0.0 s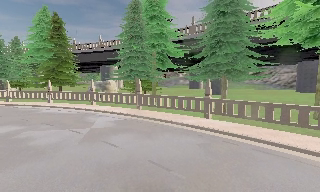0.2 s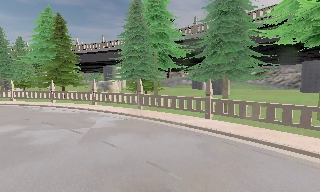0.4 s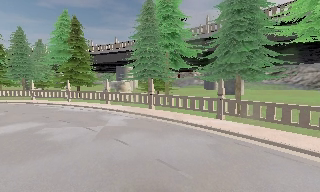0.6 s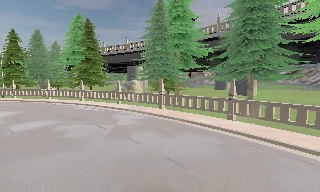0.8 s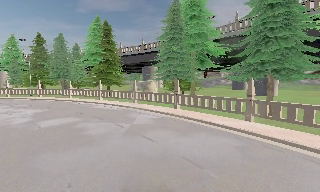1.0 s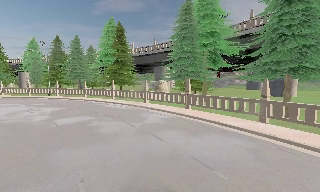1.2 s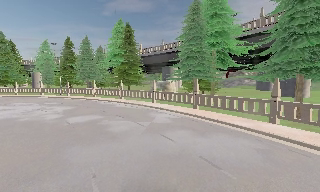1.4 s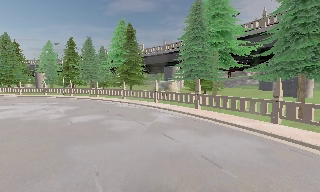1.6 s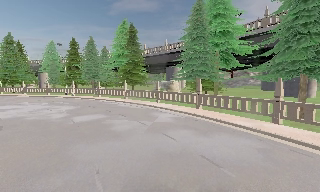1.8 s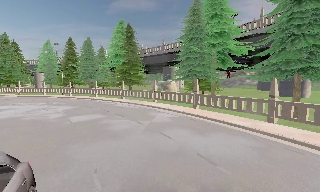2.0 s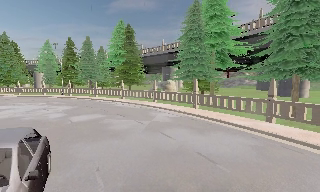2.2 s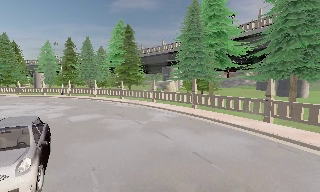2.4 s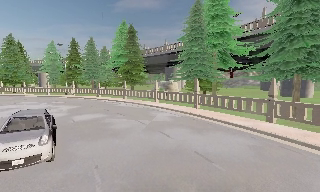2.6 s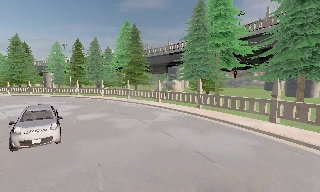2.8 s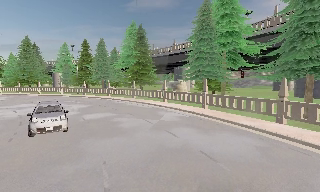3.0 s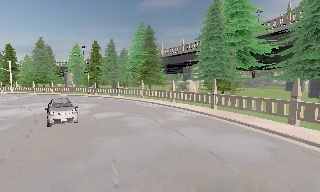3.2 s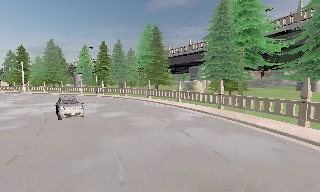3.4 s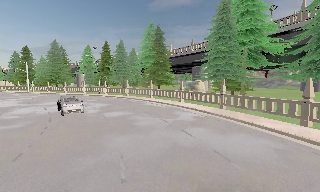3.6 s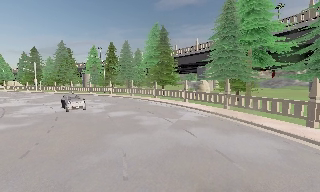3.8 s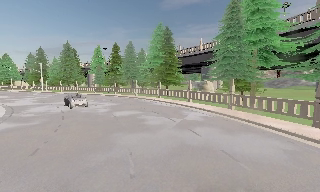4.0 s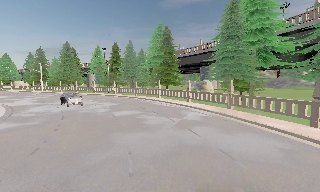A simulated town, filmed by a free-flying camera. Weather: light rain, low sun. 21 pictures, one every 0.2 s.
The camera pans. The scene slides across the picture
to the right.
The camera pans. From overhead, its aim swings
counterclockwise.
0.0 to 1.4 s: The scene slides to the right, as the camera pans about 20 degrees to its left. It travels backward, about 0.5 m, so what stands in front gets smaller.
1.4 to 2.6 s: The camera shifts only a little, or ends up much as it began.
2.6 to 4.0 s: The camera swings to its left by about 10 degrees, and the scene slides to the right. It travels backward, about 0.5 m, so what stands in front gets smaller.
The film runs backward here.
